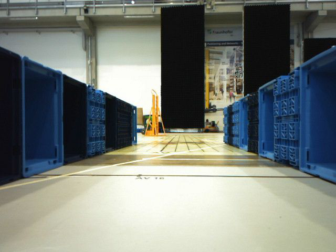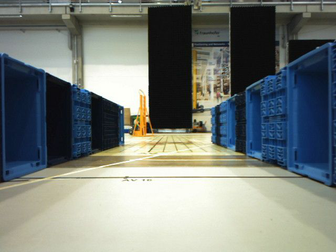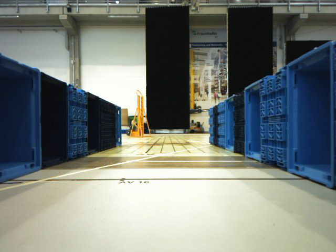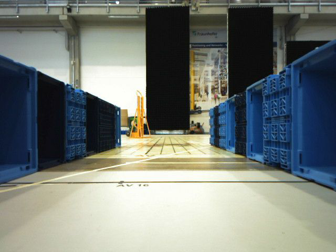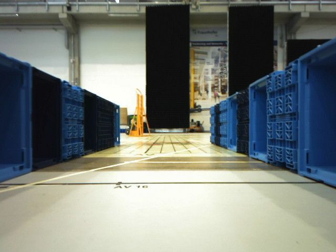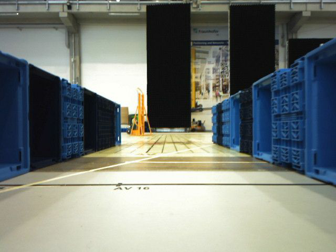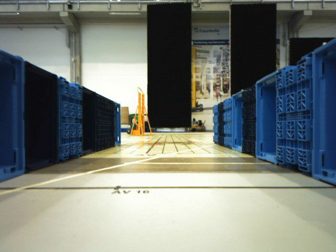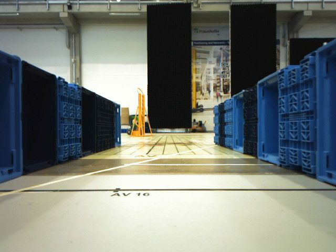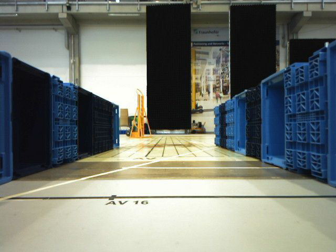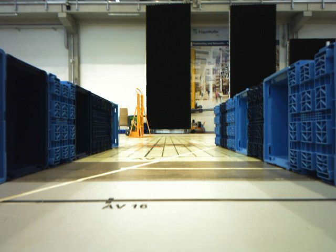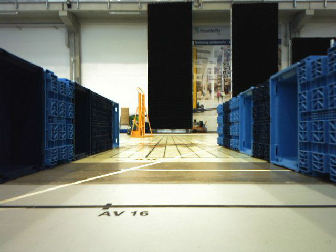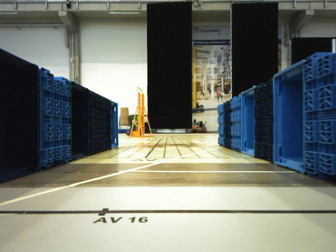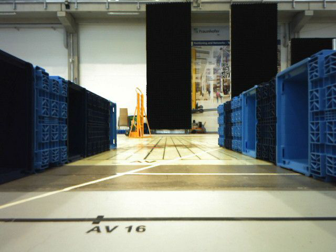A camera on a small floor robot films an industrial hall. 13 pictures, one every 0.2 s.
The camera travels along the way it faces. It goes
forward.
0.0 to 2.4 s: The camera travels forward, about 0.5 m, so what stands in front looms larger.
The film runs forward here.
